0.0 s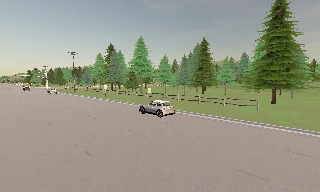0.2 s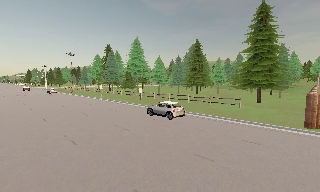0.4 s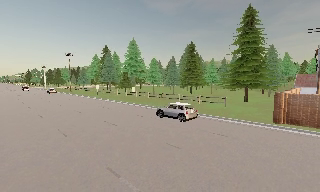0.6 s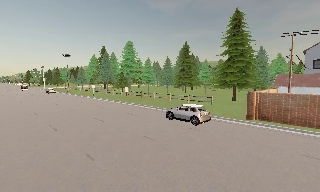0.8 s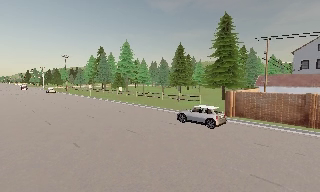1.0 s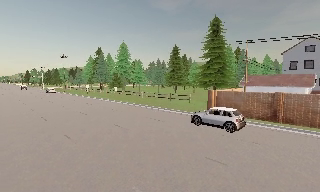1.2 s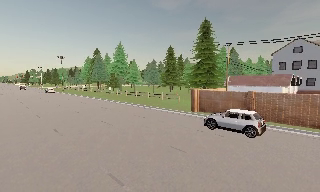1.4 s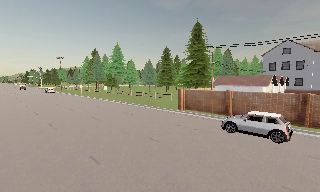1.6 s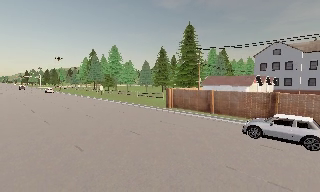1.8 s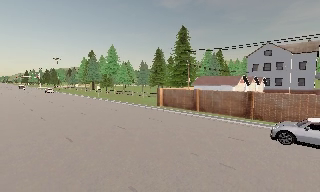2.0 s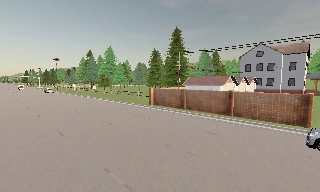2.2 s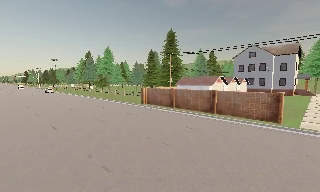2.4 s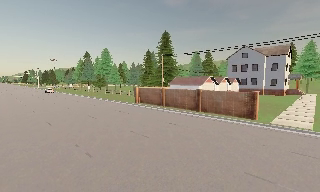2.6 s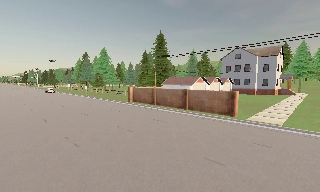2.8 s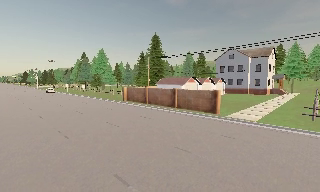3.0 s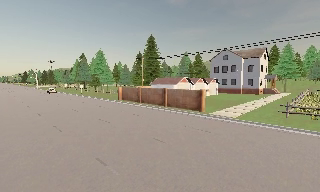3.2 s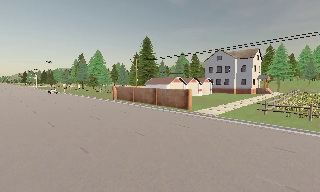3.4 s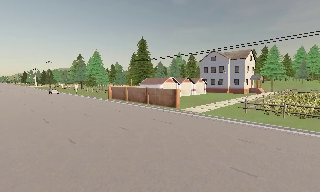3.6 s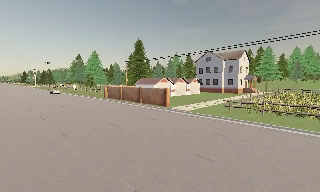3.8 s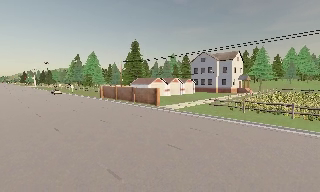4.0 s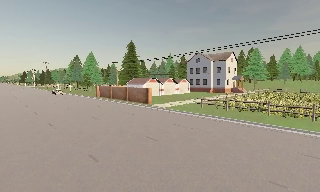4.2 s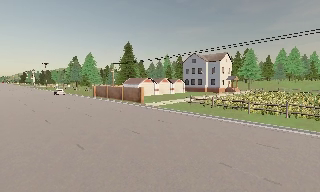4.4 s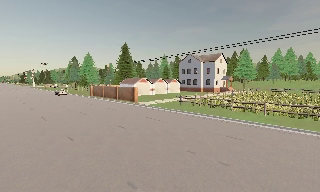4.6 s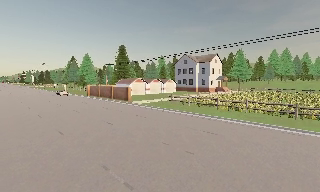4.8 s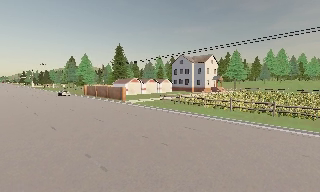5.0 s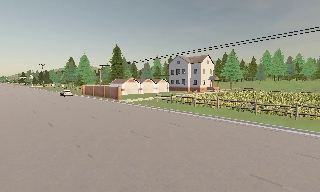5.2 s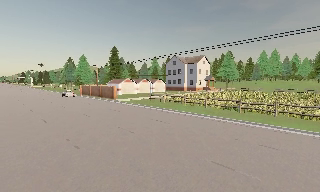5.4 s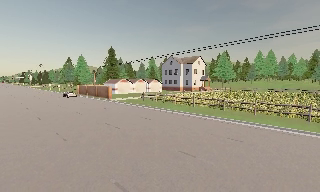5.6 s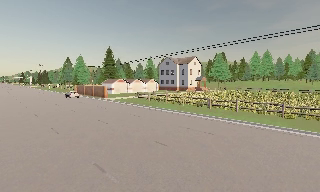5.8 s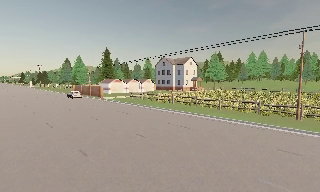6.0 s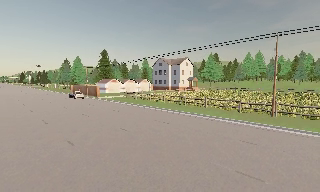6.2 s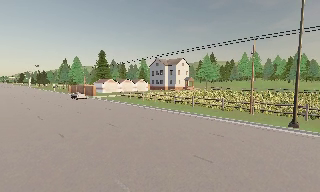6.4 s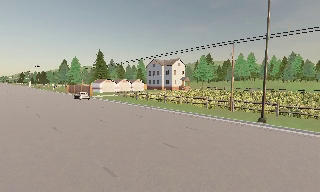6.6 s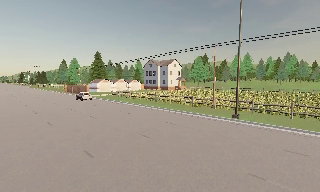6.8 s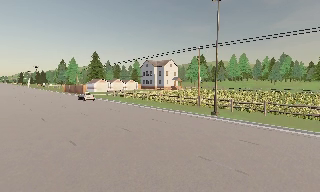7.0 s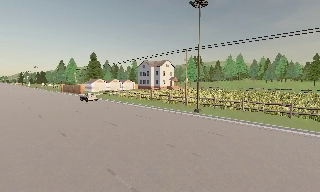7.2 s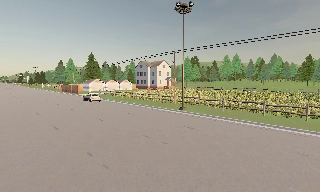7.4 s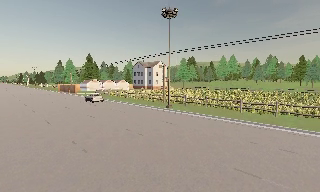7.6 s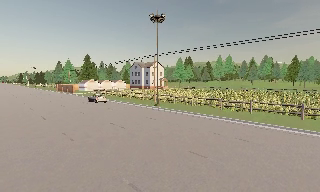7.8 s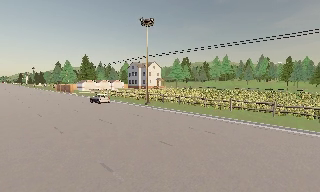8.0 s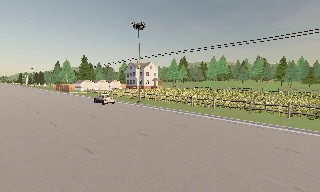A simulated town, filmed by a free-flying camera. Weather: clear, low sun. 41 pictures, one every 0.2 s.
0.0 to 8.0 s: The camera travels to its right and backward, about 70 m, so close, fixed things drift to the left.
The film runs backward here.
